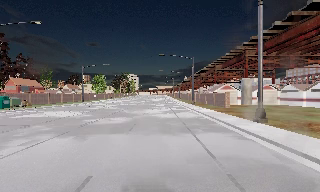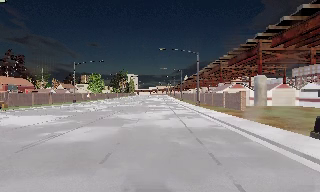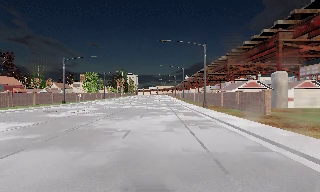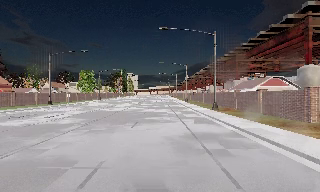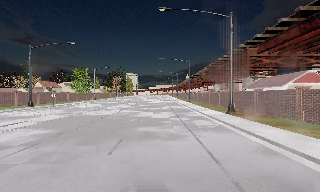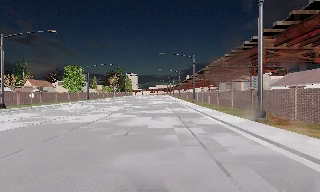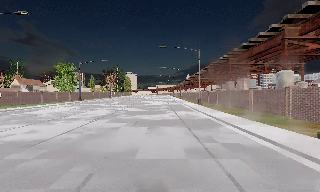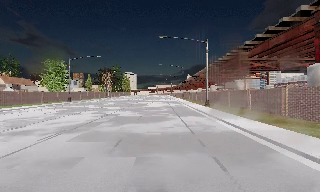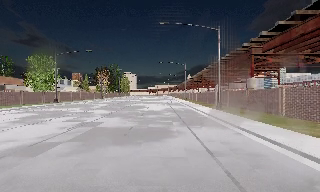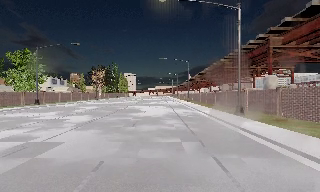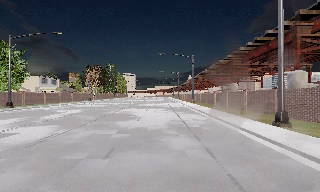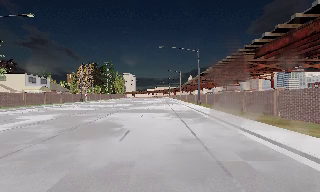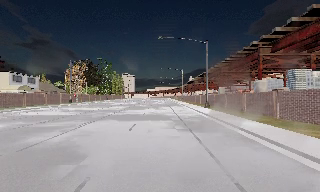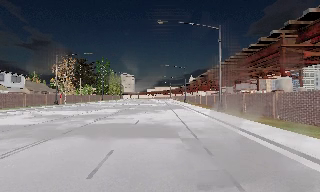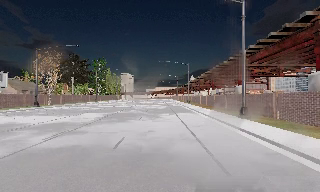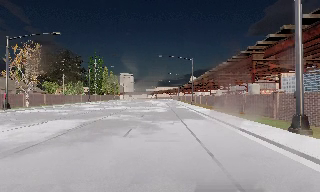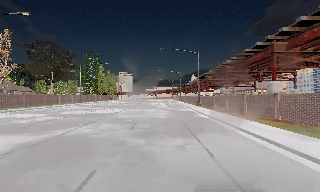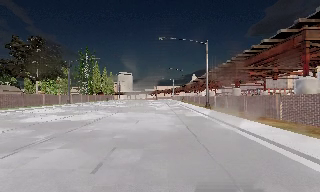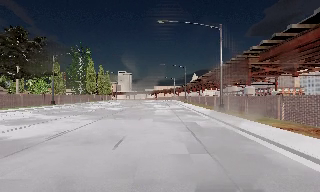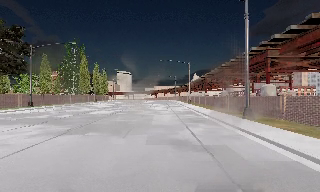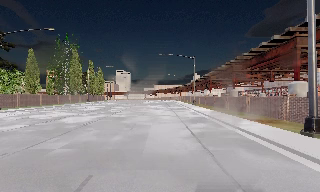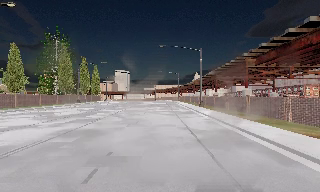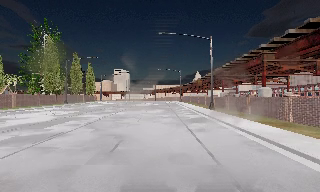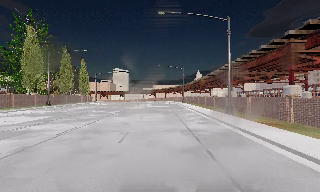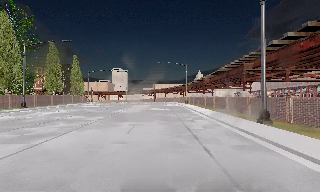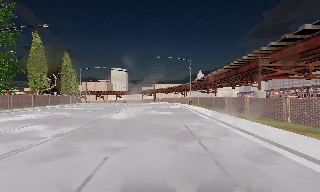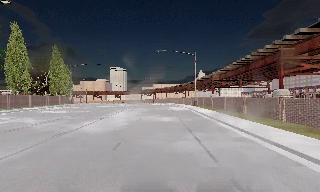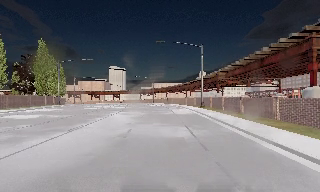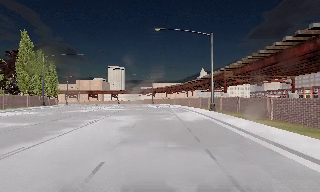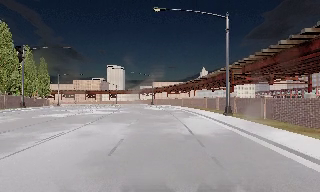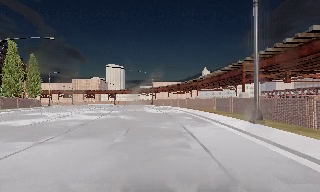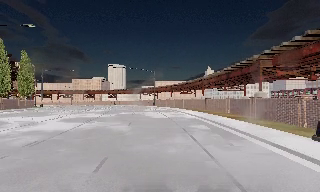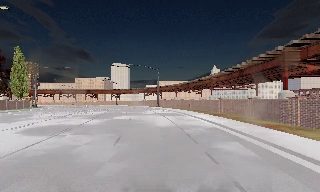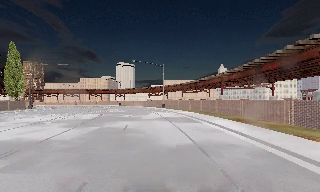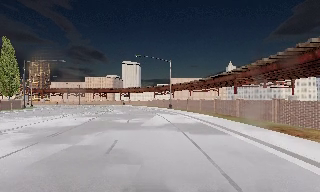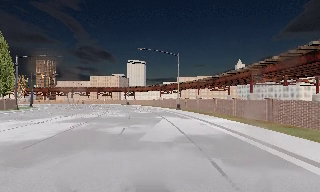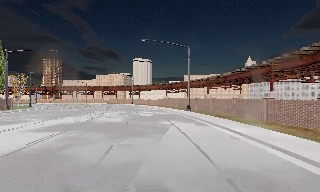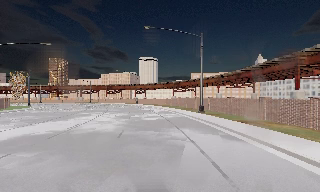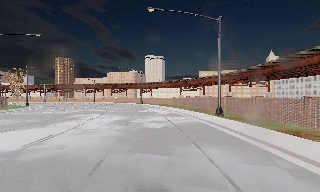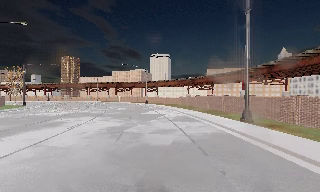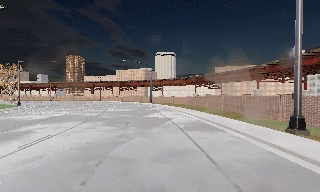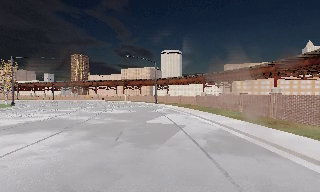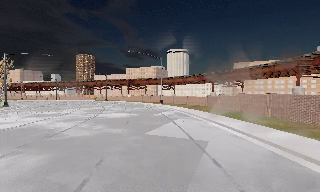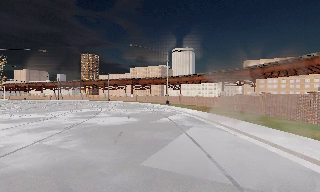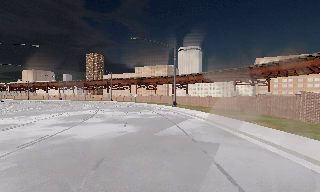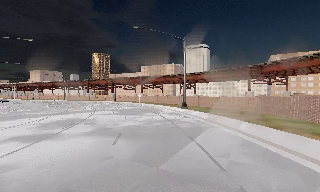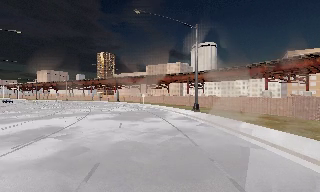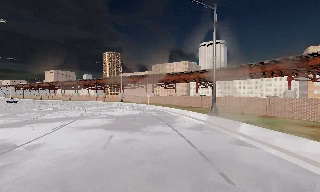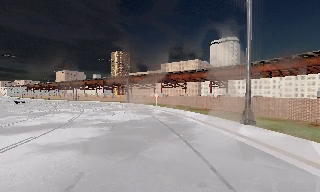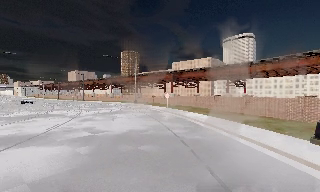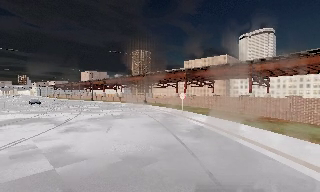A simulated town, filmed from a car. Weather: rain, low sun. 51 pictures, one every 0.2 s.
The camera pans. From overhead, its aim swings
counterclockwise.
The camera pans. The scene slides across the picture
to the right.
0.0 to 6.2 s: The camera travels forward, about 160 m, so what stands in front looms larger.
6.2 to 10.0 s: The scene slides to the right, as the camera pans about 45 degrees to its left. It travels forward, about 75 m.
The film runs forward here.
